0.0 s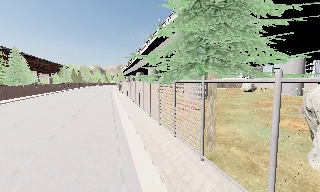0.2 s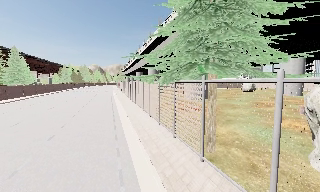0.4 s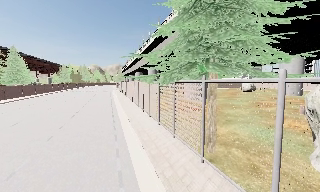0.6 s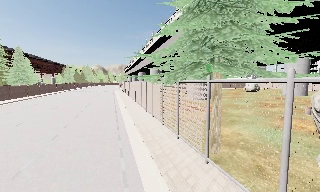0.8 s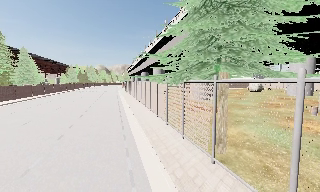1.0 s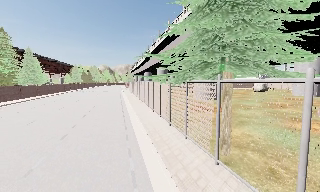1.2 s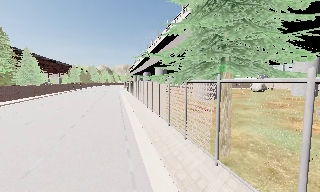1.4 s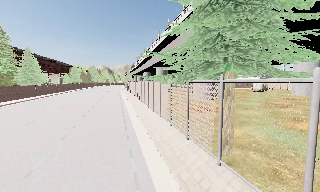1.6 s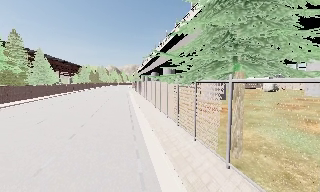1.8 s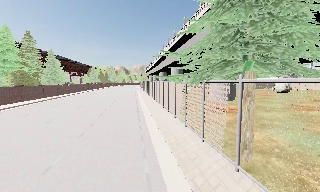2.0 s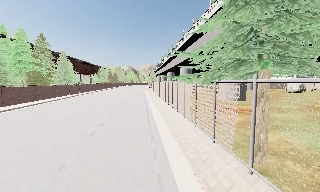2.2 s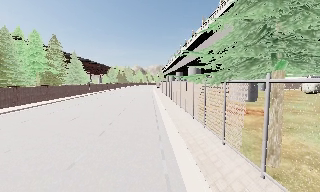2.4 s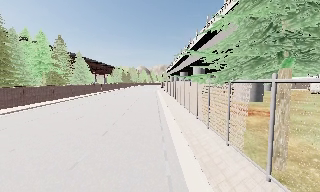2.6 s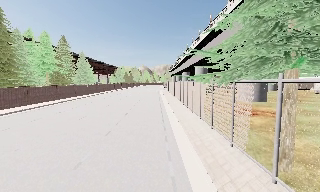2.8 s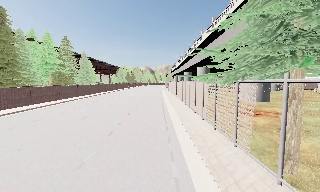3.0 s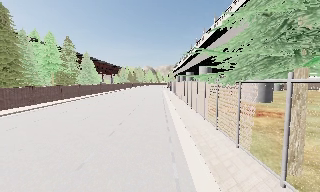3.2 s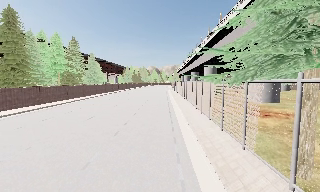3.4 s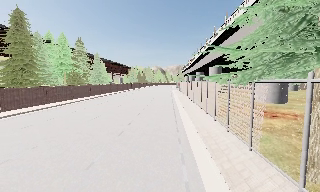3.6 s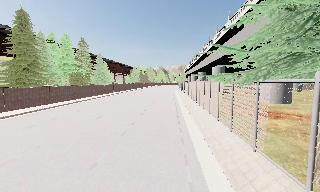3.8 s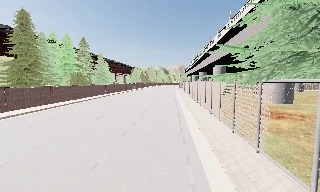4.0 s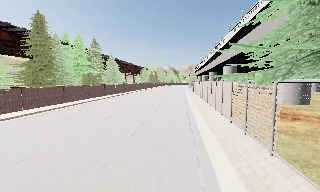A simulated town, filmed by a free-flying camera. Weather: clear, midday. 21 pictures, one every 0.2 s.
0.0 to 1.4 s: The camera shifts only a little, or ends up much as it began.
1.4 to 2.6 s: The camera pans to its left, which is counterclockwise from overhead, by about 15 degrees.
2.6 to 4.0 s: The camera shifts only a little, or ends up much as it began.
The film runs forward here.
